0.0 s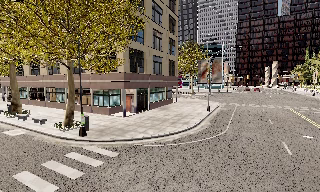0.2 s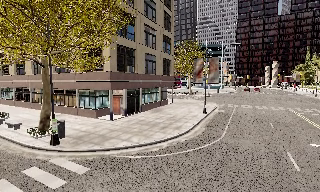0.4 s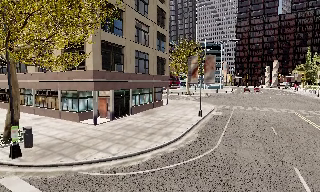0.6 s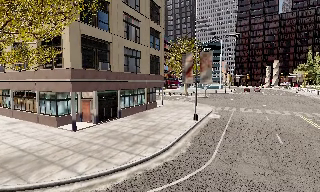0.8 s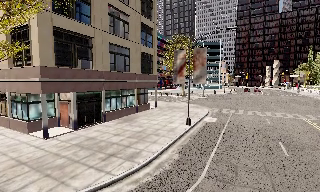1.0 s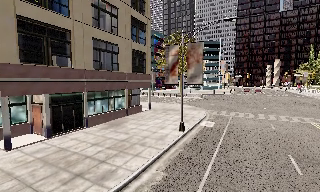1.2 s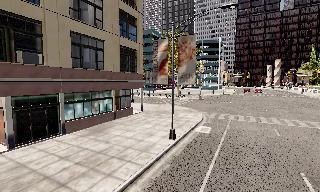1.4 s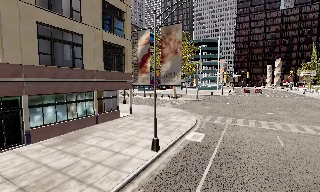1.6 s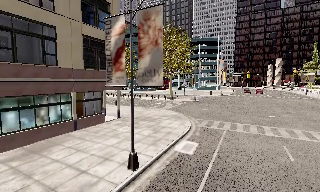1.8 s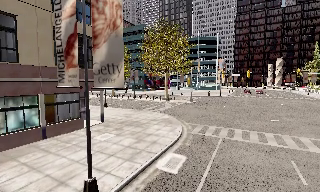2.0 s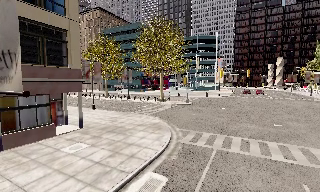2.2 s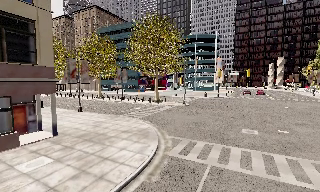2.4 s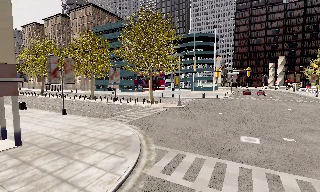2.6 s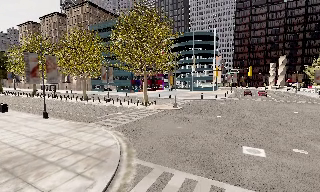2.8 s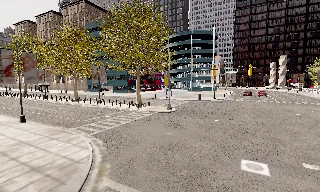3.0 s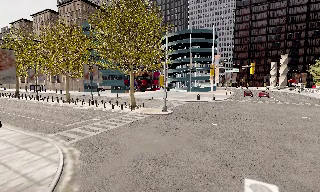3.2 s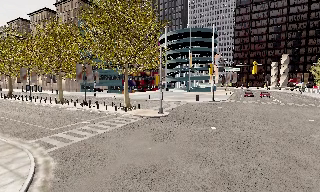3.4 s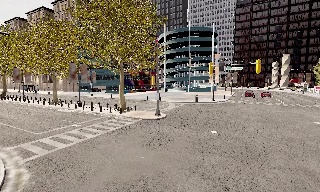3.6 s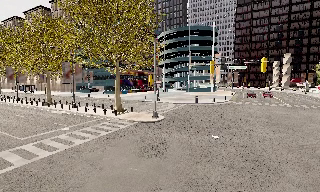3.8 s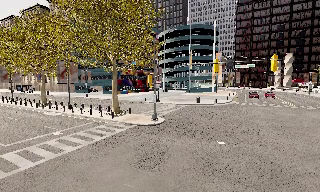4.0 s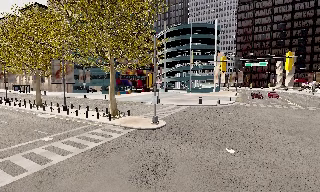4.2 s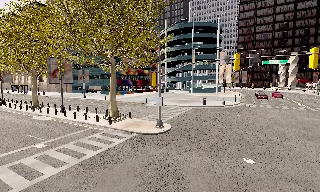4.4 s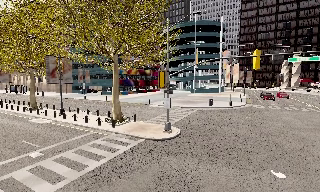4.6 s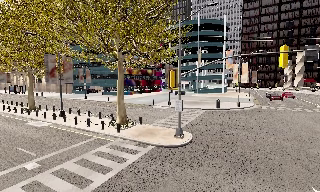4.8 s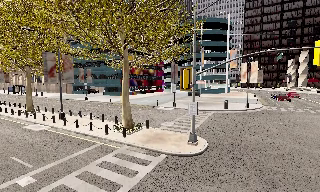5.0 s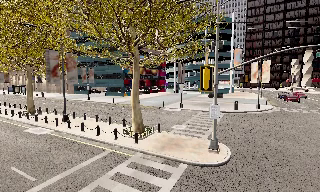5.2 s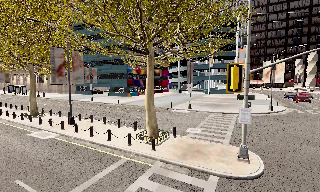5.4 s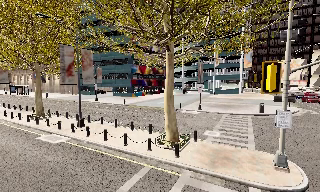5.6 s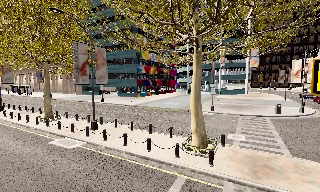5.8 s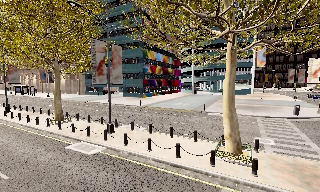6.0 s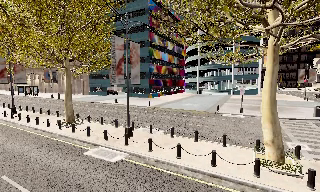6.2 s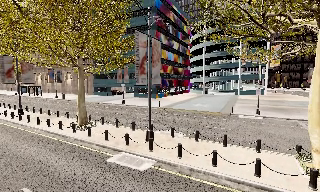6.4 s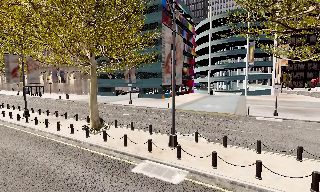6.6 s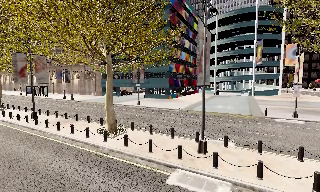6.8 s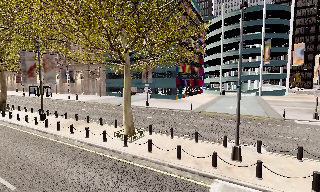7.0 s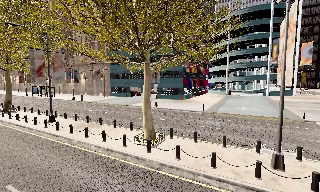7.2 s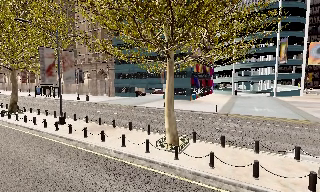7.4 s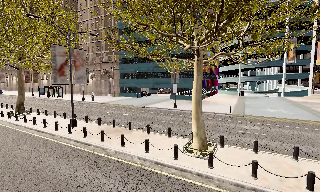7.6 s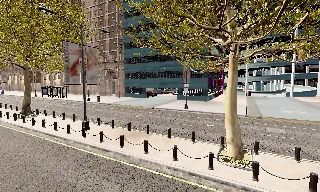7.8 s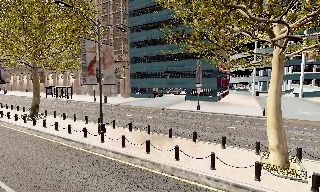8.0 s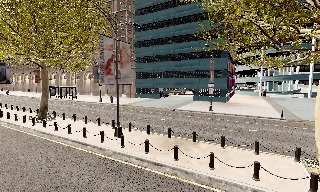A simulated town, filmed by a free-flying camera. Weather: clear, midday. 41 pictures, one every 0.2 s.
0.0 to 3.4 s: The camera travels forward and to its right, about 30 m, so what stands in front looms larger.
3.4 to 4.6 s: The camera travels forward, about 7 m, so what stands in front looms larger.
4.6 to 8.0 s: The camera travels to its left and forward, about 25 m, so close, fixed things drift to the right.
The film runs backward here.
